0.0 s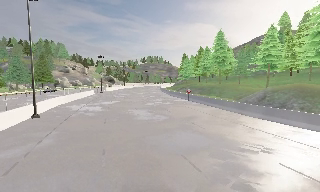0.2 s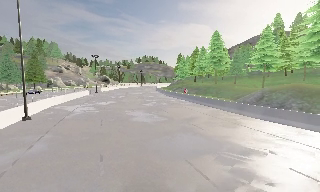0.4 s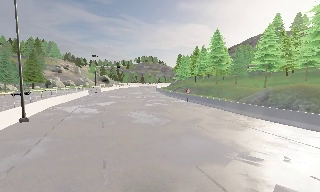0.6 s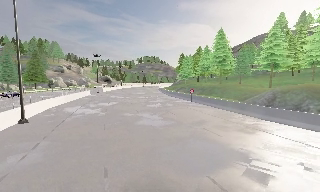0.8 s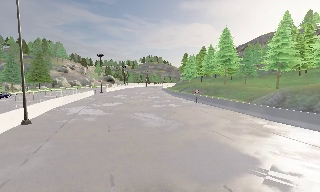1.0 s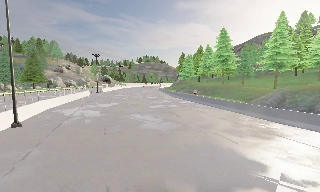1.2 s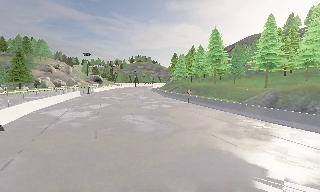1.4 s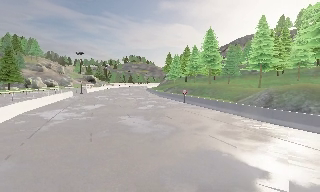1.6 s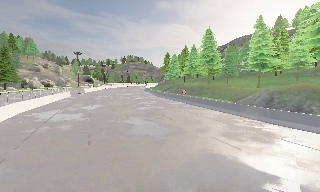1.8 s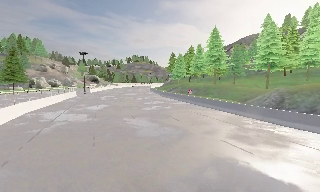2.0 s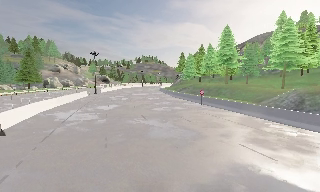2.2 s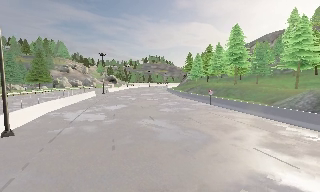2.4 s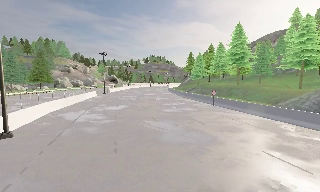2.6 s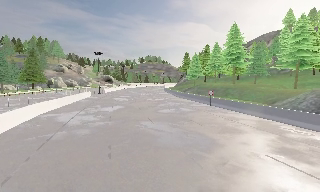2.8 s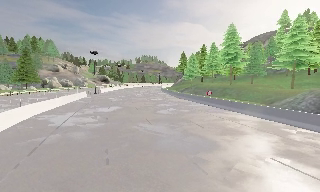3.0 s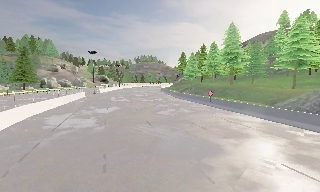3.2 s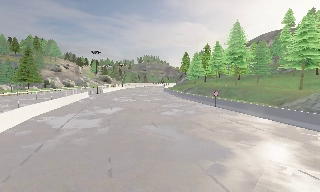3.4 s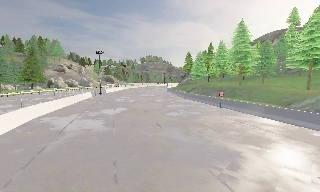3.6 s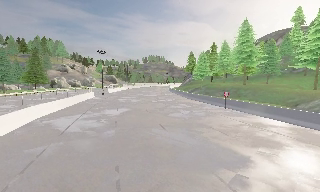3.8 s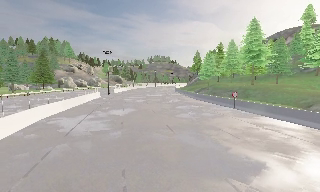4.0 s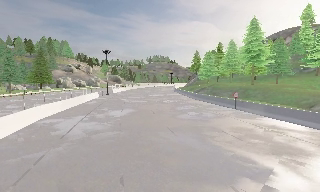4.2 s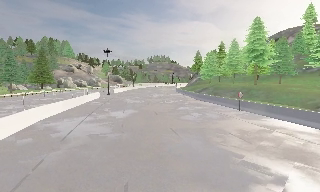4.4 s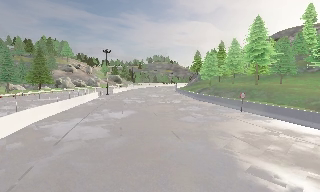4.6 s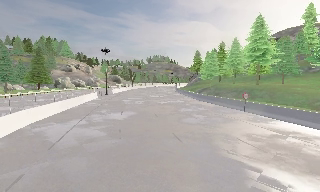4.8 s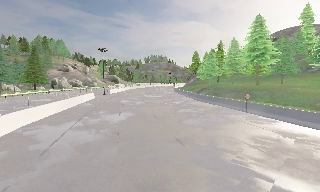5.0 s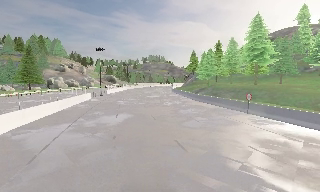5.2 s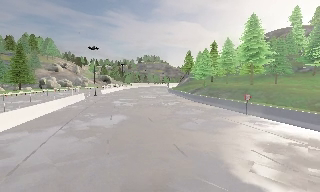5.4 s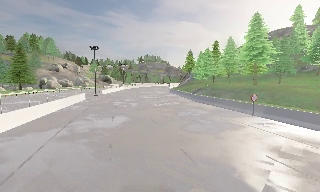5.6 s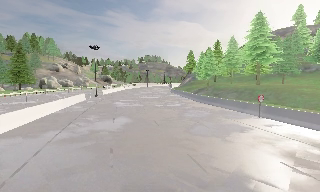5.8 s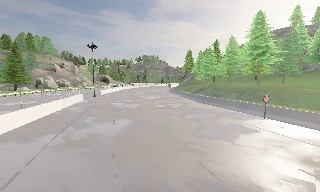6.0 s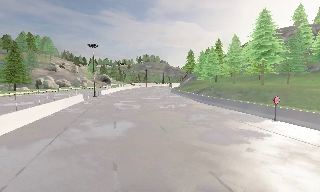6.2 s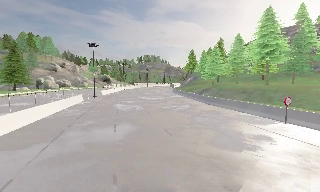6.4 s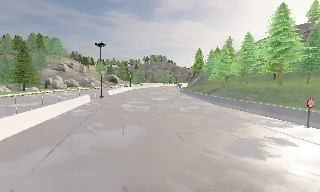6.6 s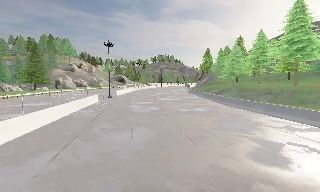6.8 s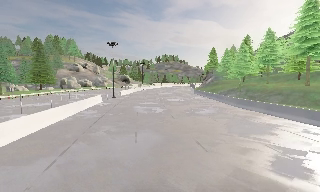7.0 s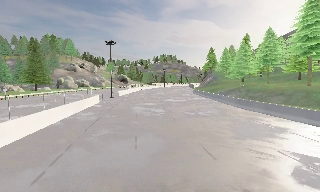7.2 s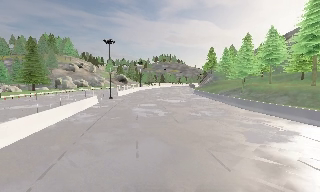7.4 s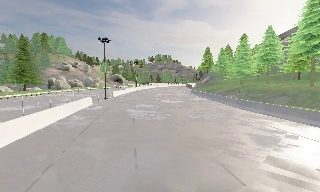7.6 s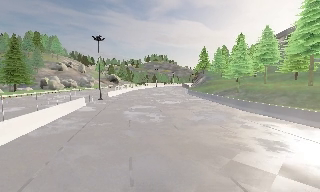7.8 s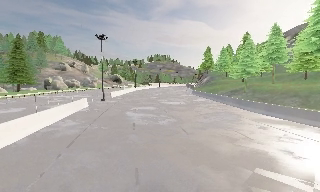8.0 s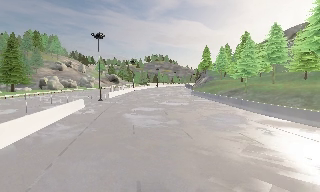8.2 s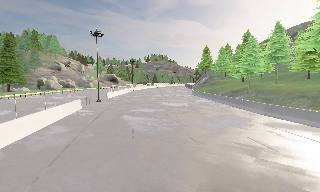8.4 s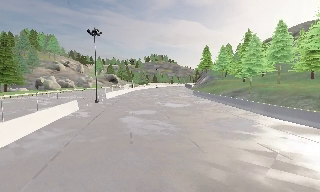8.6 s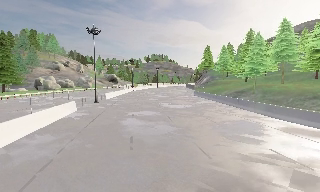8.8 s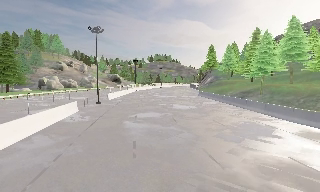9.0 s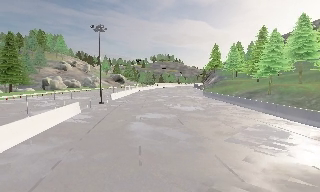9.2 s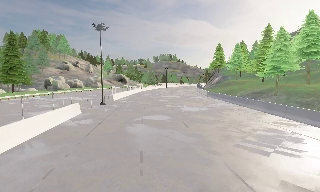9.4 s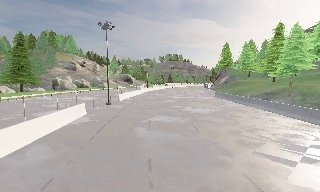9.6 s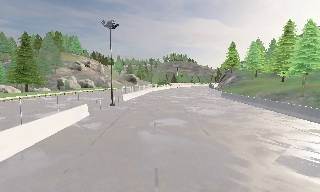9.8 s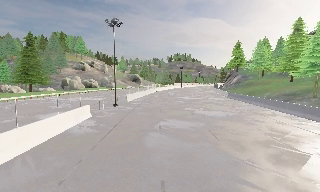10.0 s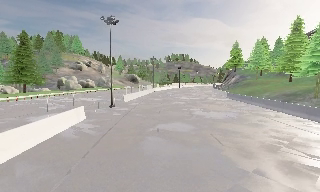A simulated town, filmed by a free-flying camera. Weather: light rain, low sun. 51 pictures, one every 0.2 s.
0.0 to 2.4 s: The camera travels forward and to its left, about 6 m, so what stands in front looms larger.
2.4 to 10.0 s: The camera travels forward, about 25 m, so what stands in front looms larger. It gains speed.
The film runs forward here.
